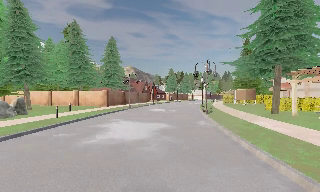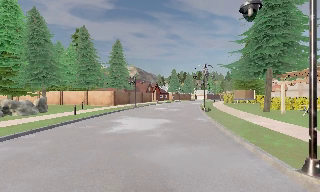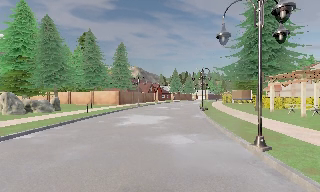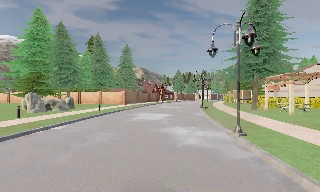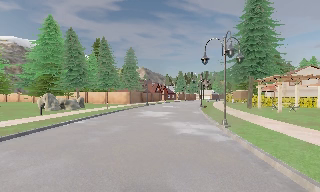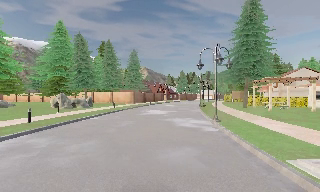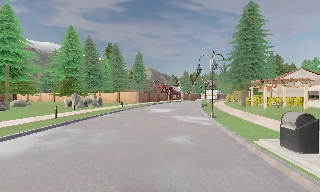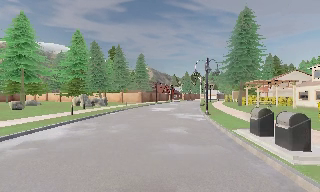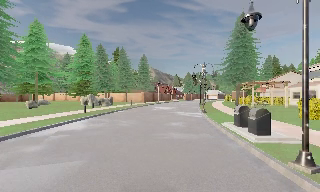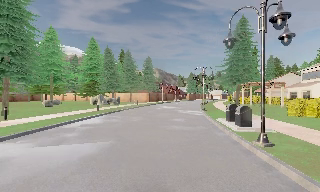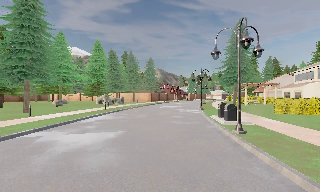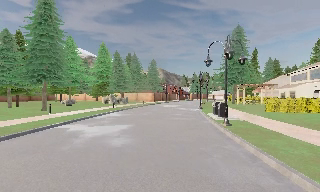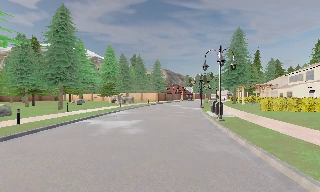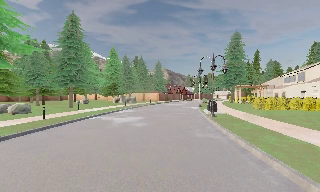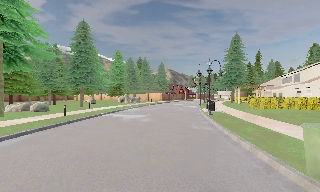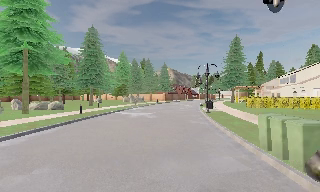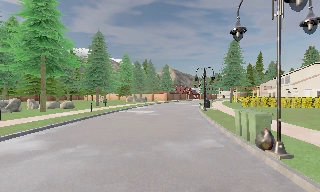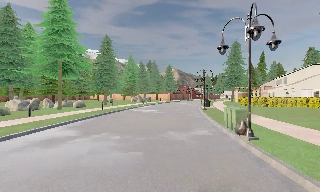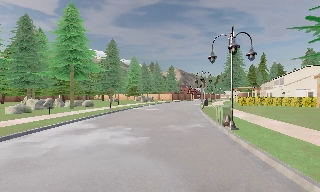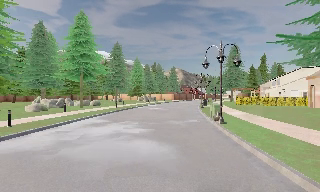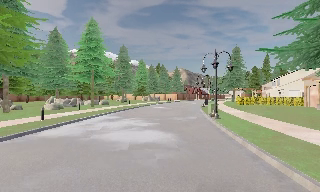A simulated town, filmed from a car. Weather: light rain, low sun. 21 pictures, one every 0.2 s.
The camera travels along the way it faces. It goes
backward.
0.0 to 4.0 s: The camera pans to its left, which is counterclockwise from overhead, by about 20 degrees. It travels backward, about 35 m, so what stands in front gets smaller.
The film runs backward here.
